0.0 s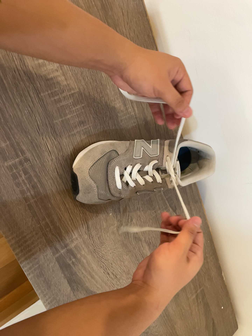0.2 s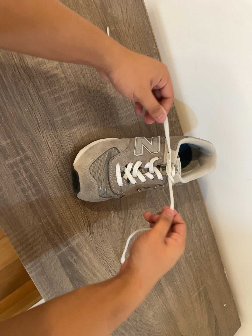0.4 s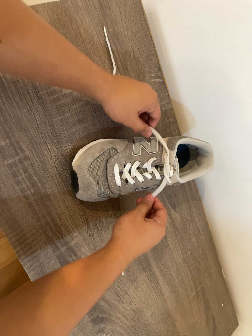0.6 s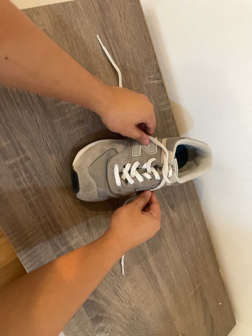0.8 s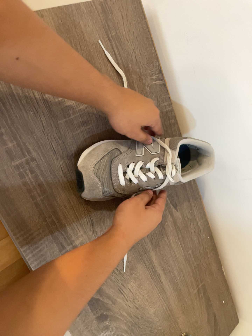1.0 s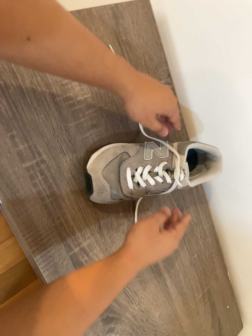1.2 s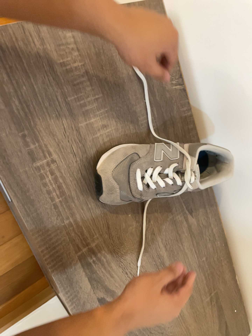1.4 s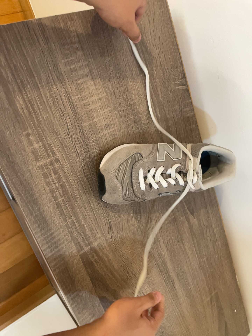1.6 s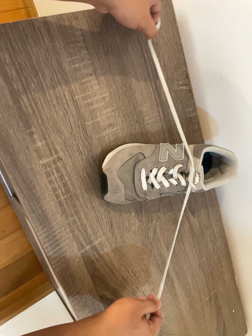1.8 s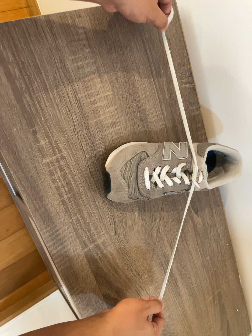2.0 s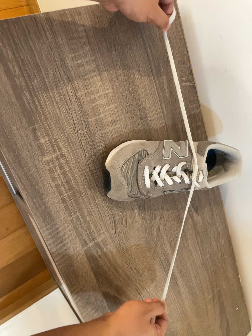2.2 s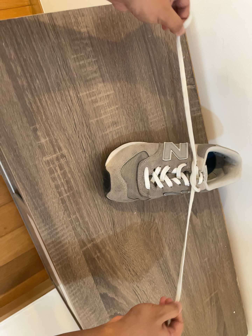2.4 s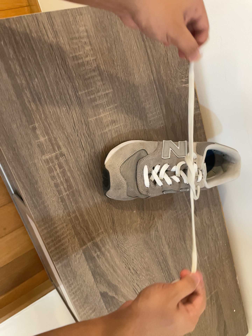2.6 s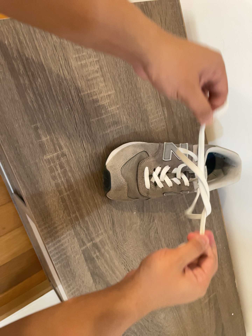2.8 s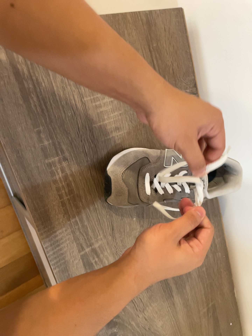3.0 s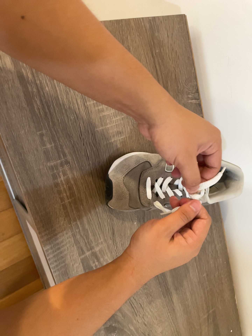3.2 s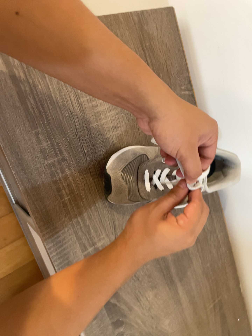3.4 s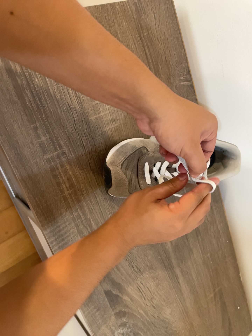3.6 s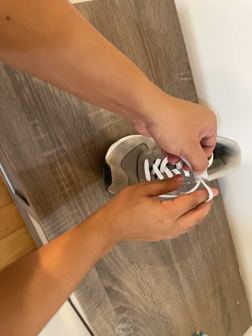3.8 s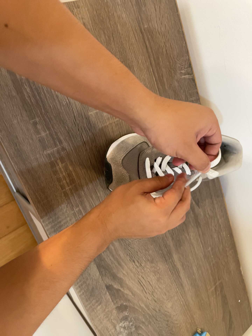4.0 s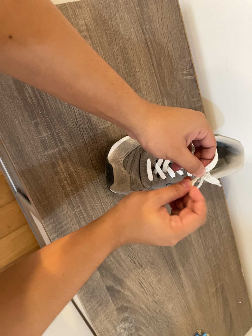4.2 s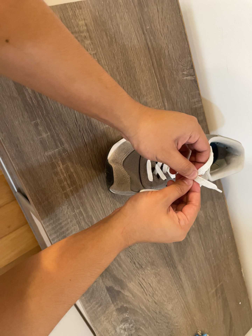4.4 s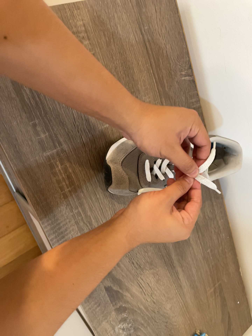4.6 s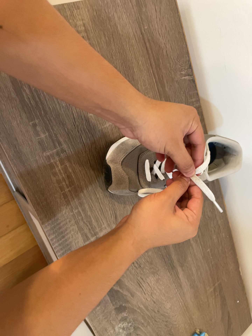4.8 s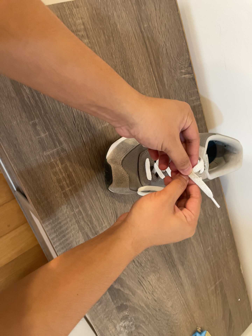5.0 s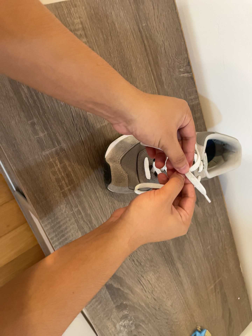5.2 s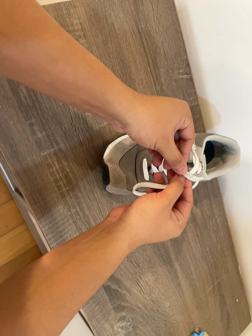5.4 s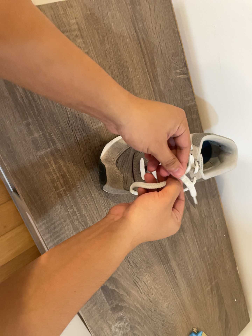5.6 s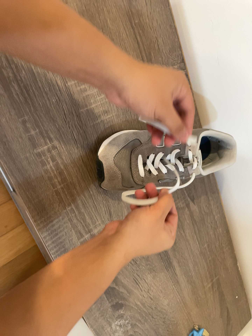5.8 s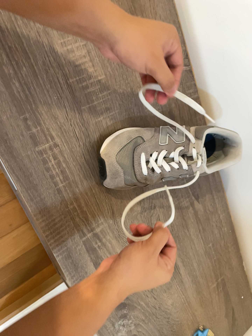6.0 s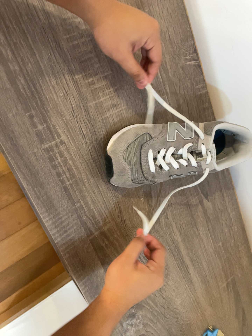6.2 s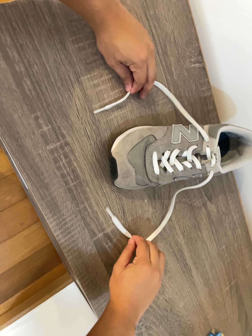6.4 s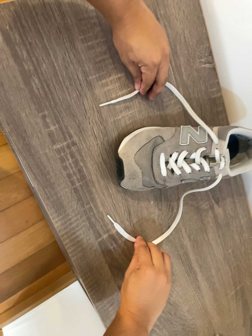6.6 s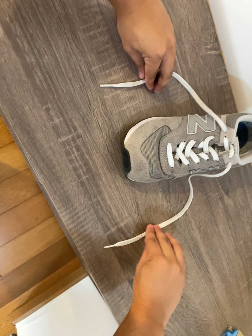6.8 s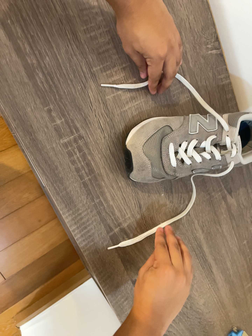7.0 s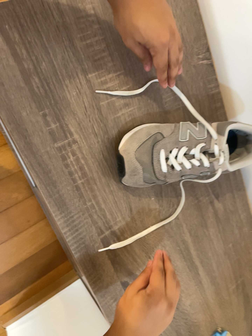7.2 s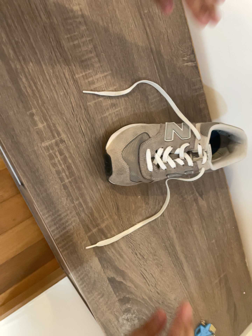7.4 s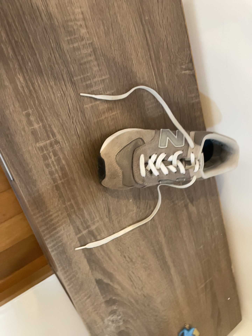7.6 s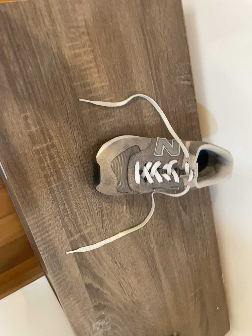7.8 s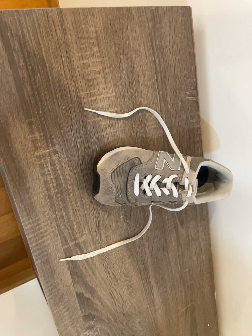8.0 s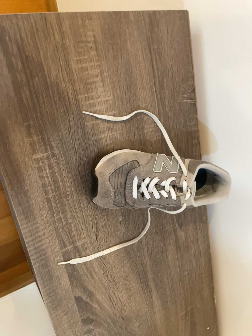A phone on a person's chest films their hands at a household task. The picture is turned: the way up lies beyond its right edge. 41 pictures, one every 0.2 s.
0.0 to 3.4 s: The camera shifts only a little, or ends up much as it began.
3.4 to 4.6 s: The camera keeps its place and its aim.
4.6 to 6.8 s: The camera shifts only a little, or ends up much as it began.
6.8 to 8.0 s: The camera rolls about its line of sight by about 10 degrees, and the scene rotates clockwise.
The film runs backward here.
